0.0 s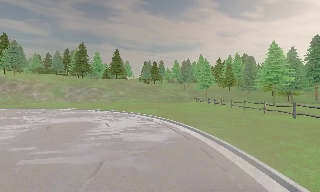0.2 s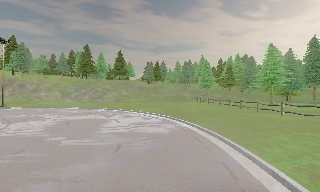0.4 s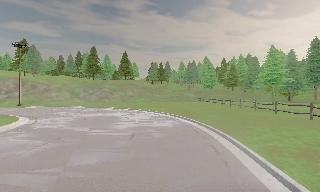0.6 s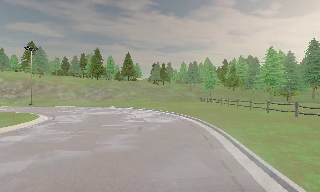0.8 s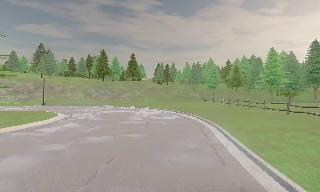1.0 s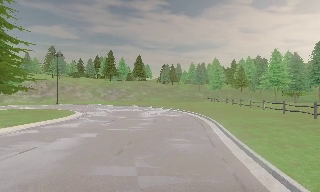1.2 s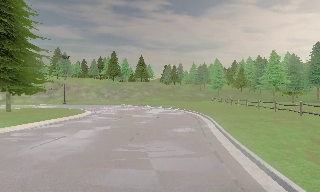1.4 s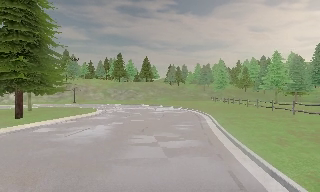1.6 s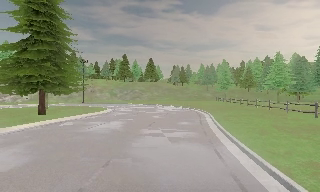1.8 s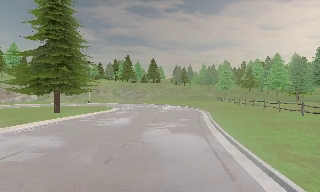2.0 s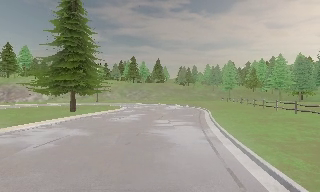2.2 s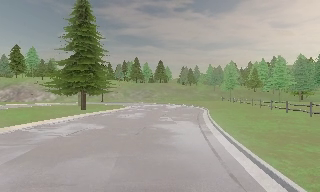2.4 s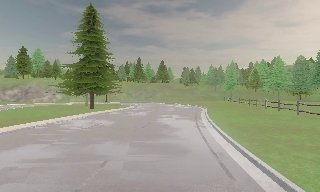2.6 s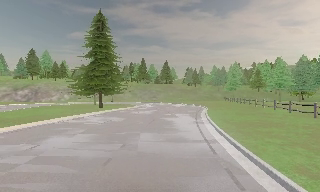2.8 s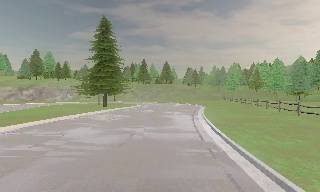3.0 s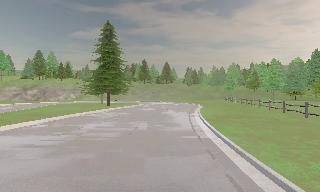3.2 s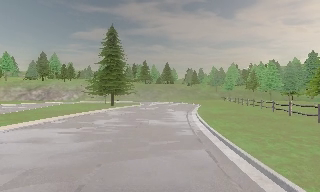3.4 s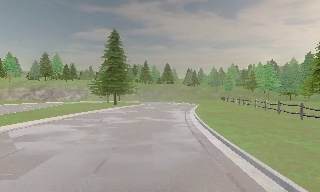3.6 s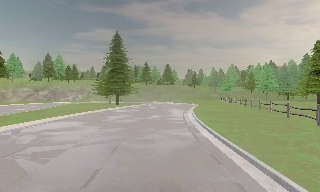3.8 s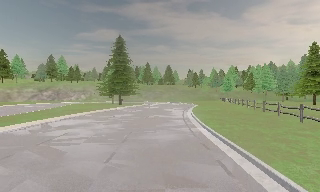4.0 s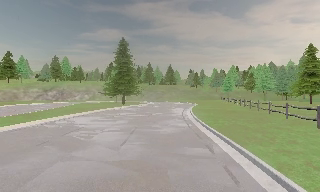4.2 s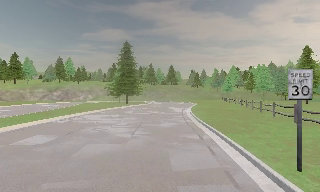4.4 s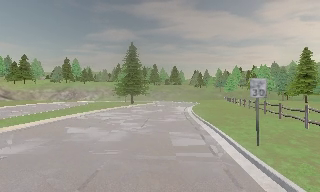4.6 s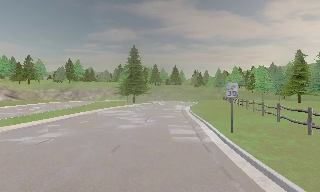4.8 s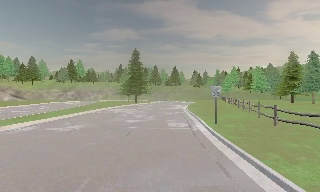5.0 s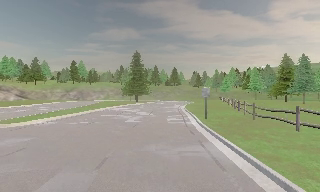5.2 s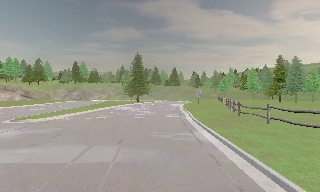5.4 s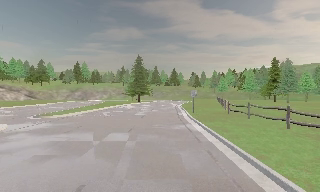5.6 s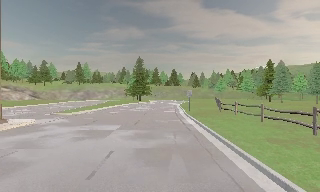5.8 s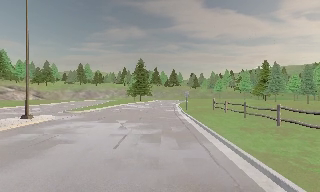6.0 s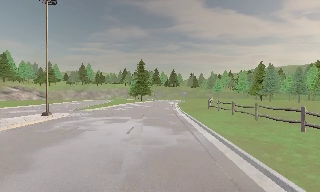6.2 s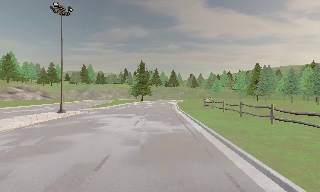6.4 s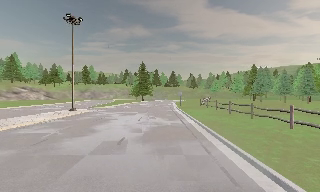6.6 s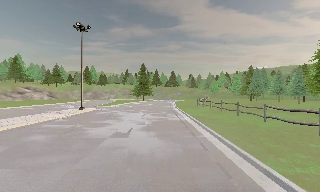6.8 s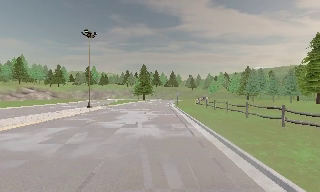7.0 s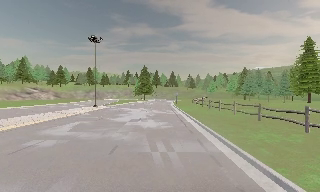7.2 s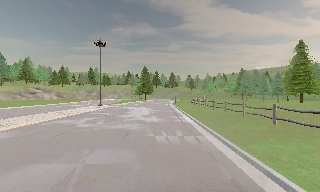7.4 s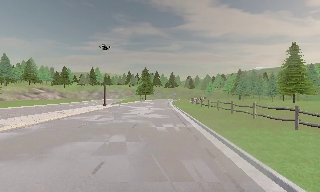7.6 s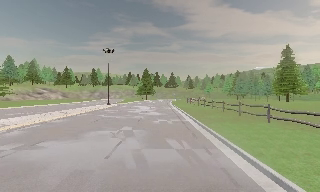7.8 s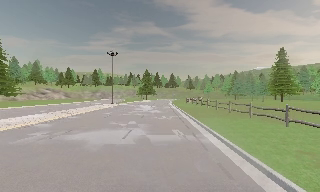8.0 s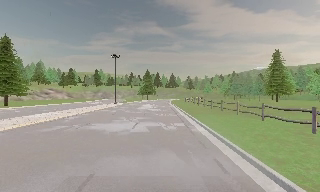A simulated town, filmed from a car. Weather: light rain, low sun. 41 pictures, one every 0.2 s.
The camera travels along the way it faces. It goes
backward.
0.0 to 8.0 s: The camera swings to its left by about 20 degrees, and the scene slides to the right. It travels backward, about 80 m, so what stands in front gets smaller.
The film runs backward here.
